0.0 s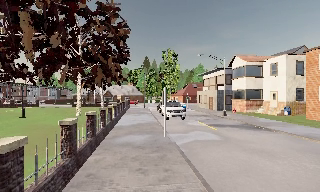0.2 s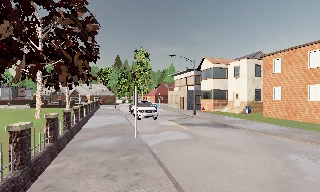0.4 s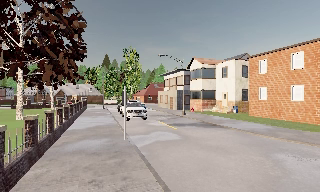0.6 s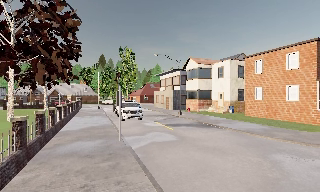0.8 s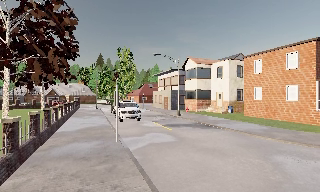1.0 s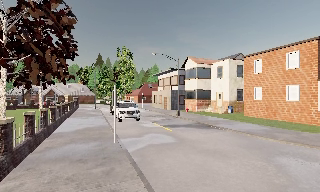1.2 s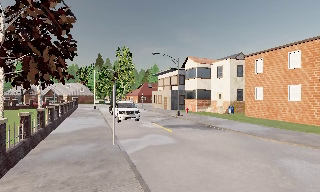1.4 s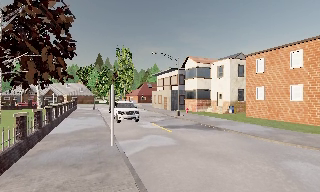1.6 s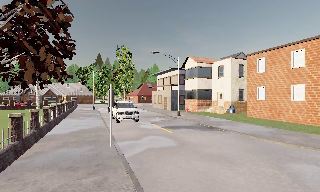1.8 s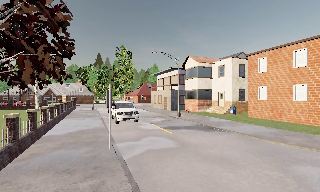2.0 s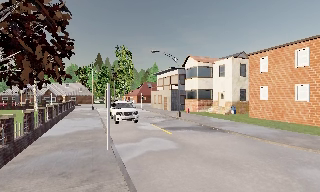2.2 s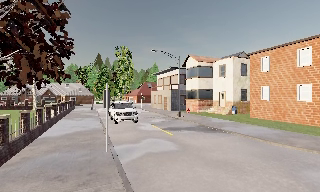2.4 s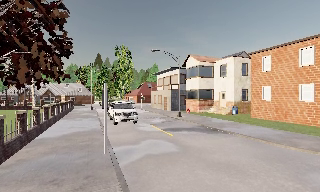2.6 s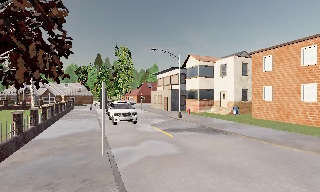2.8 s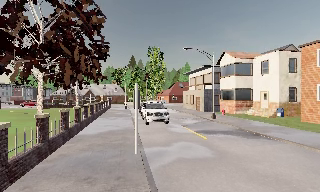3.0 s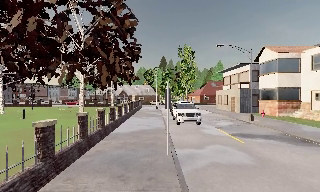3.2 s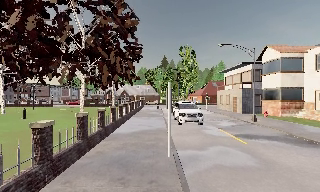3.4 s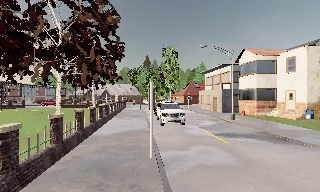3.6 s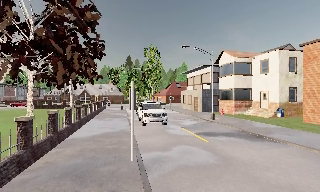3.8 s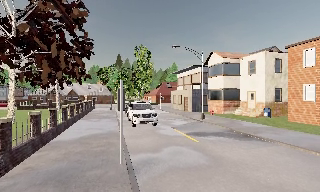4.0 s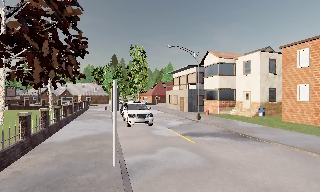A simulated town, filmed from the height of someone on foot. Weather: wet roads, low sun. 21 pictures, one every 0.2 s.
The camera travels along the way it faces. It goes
forward.
0.0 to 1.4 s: The camera pans to its right, which is clockwise from overhead, by about 15 degrees. It travels forward, about 1.5 m, so what stands in front looms larger.
1.4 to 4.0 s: The camera travels forward, about 2.5 m, so what stands in front looms larger.
The film runs forward here.
